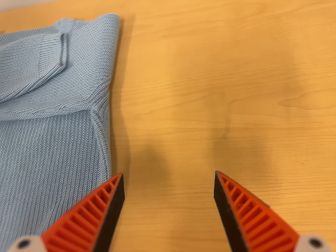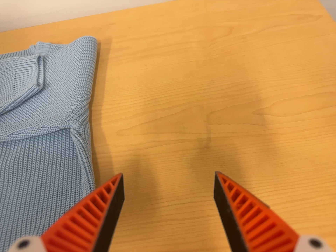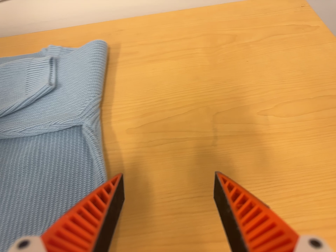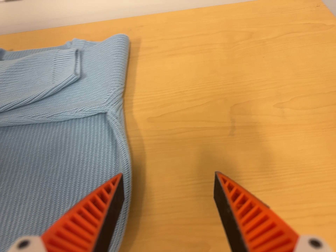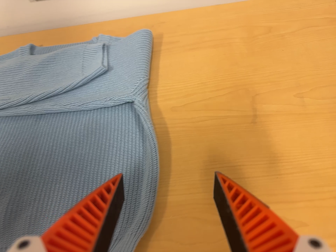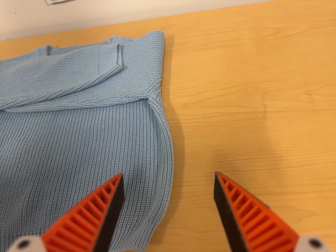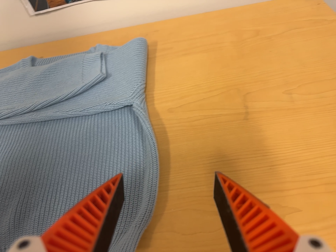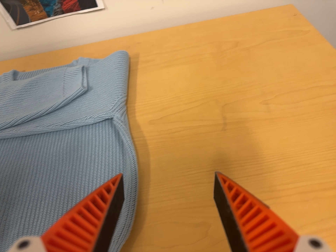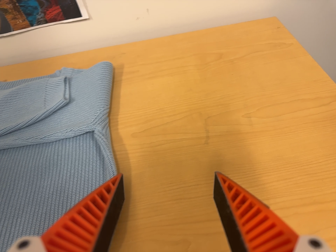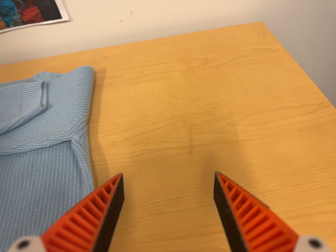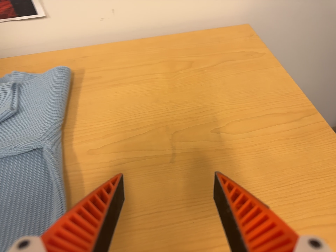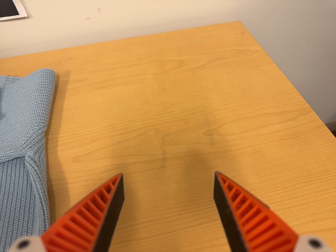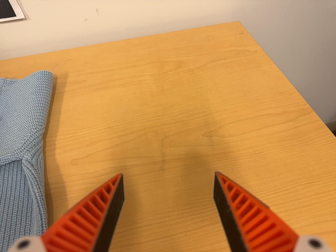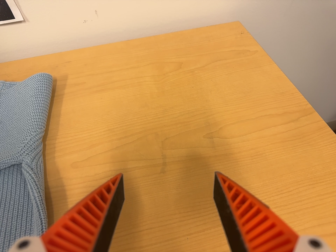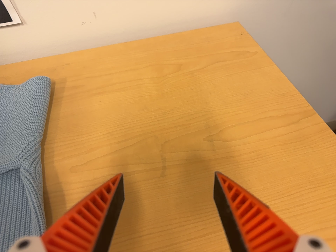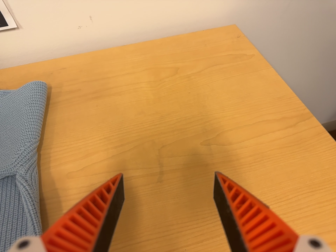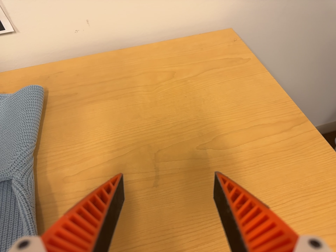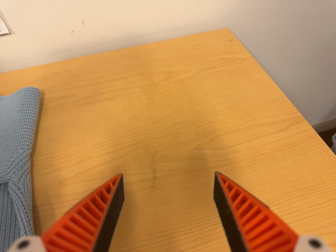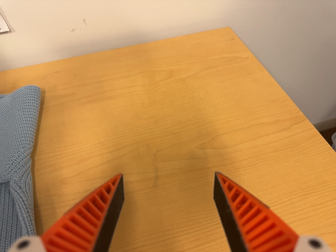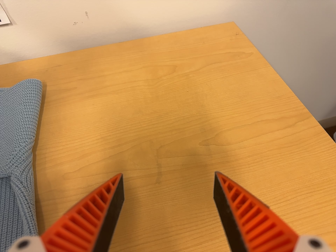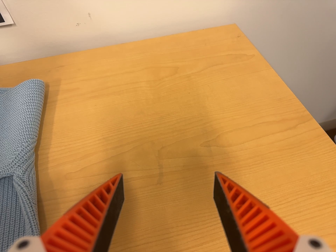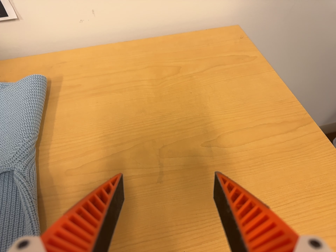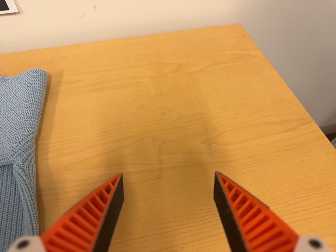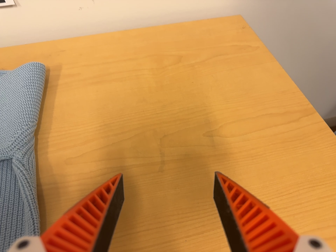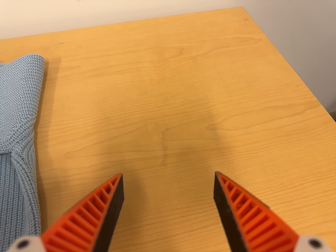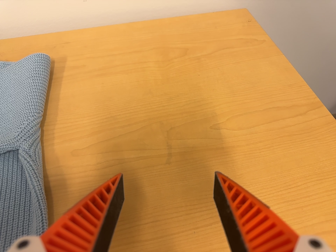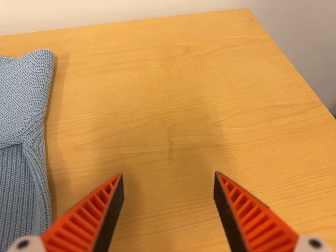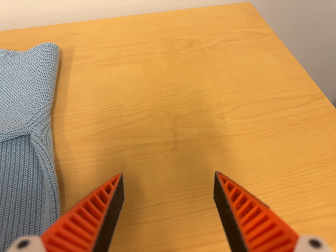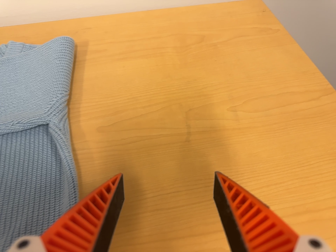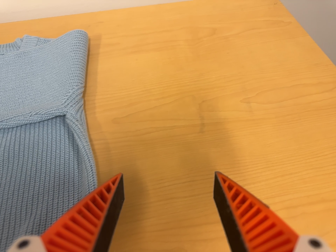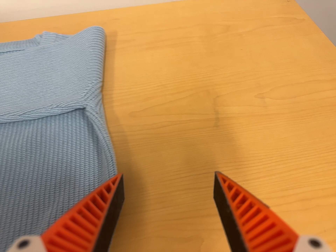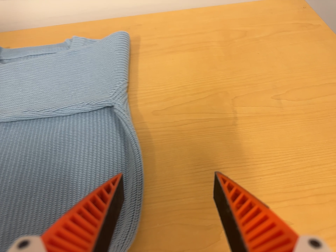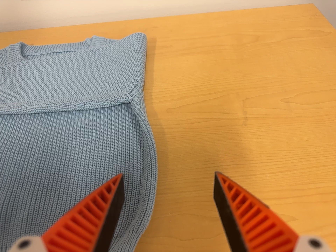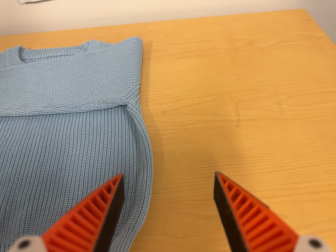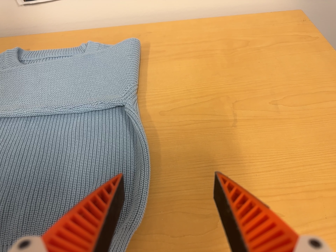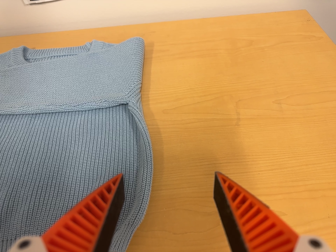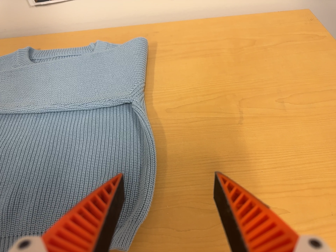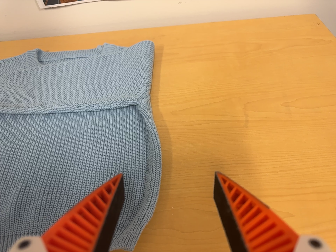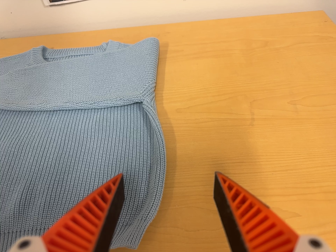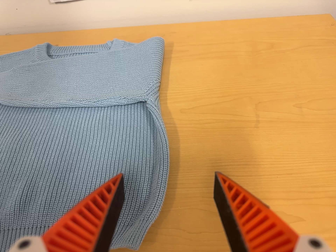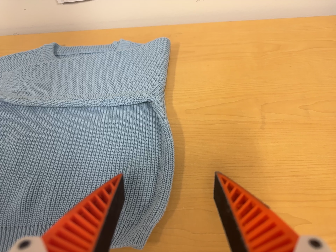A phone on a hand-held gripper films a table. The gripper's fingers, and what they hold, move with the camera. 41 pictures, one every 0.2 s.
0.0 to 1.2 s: The camera travels toward the bottom of its view, backward and to its left, about 14 cm. Its aim tips toward the top of its view by about 15 degrees.
1.2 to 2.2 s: The camera travels to its right, forward and toward the top of its view, about 10 cm, so close, fixed things drift to the left.
2.2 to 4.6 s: The camera shifts only a little, or ends up much as it began.
4.6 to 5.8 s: The camera travels to its left, about 6 cm, so close, fixed things drift to the right.
5.8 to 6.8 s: The camera travels backward, about 8 cm, so what stands in front gets smaller.
6.8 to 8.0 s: The camera shifts only a little, or ends up much as it began.
The film runs backward here.
